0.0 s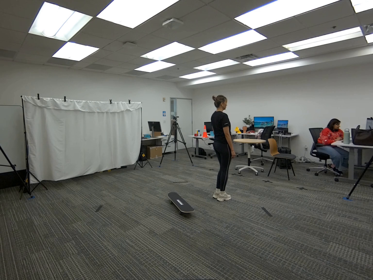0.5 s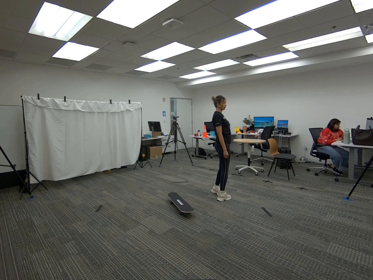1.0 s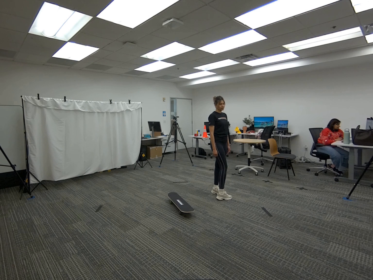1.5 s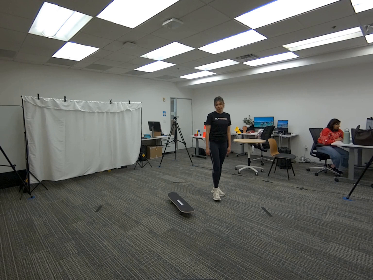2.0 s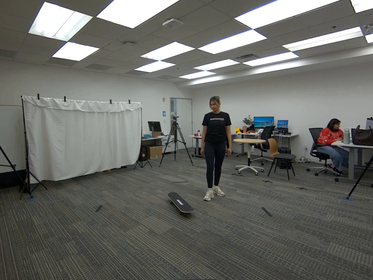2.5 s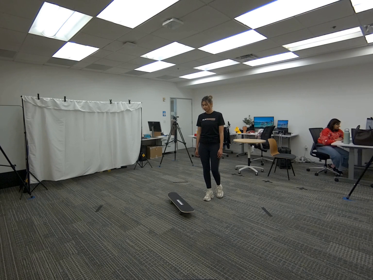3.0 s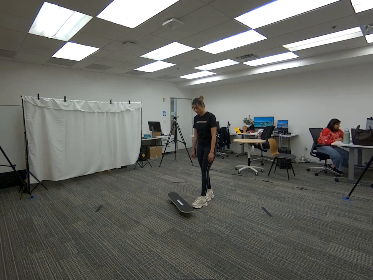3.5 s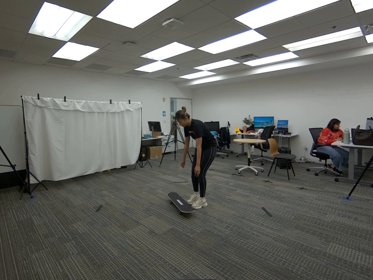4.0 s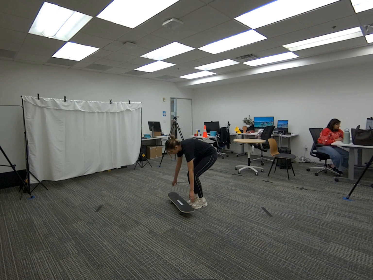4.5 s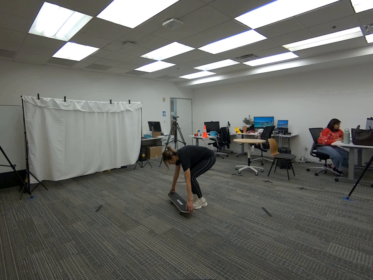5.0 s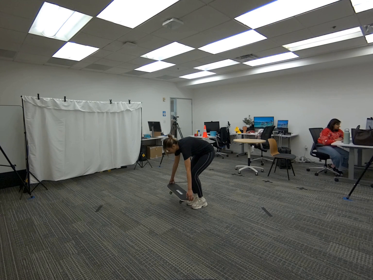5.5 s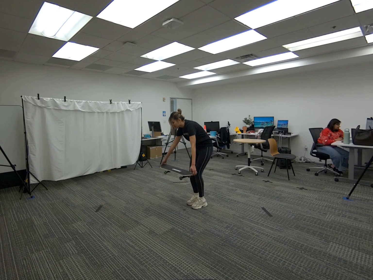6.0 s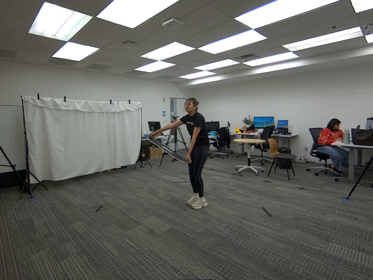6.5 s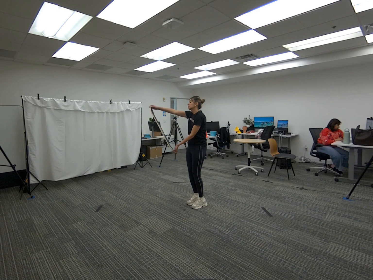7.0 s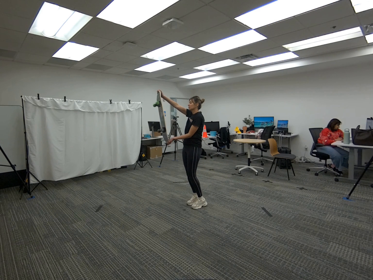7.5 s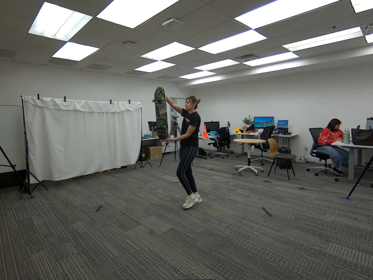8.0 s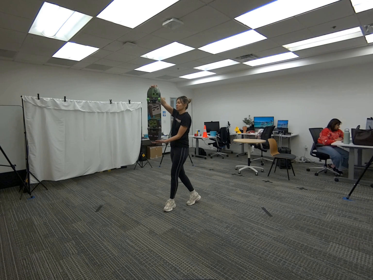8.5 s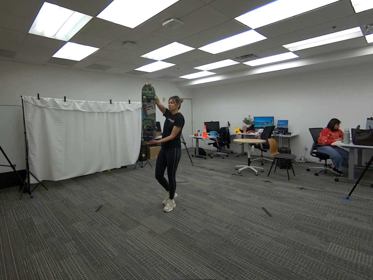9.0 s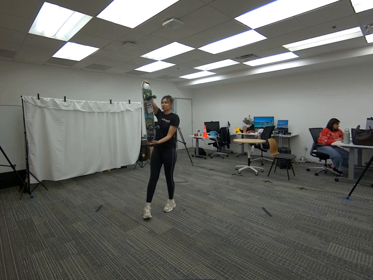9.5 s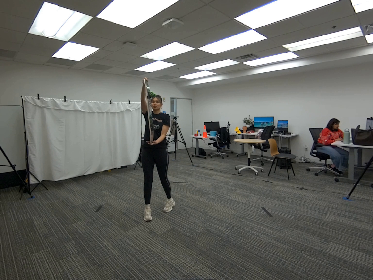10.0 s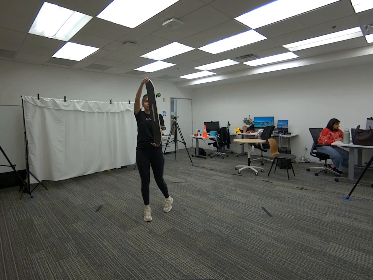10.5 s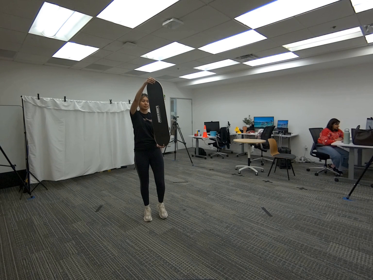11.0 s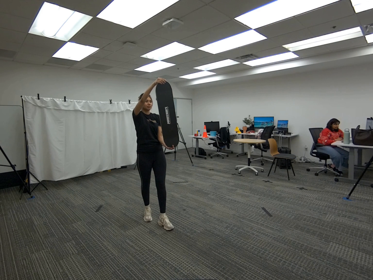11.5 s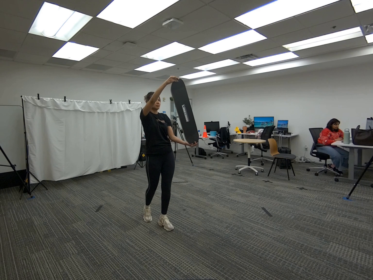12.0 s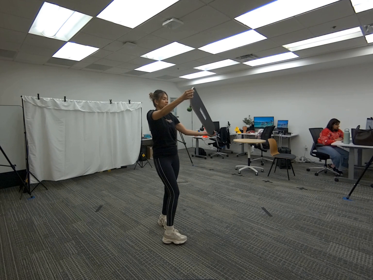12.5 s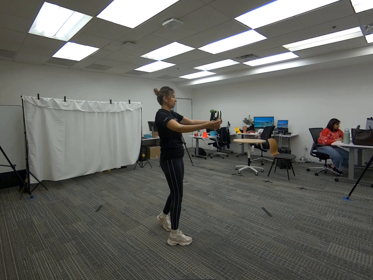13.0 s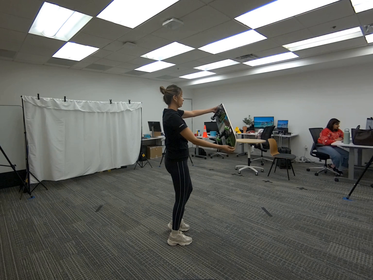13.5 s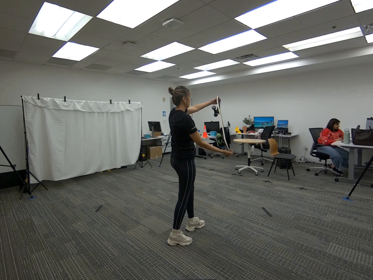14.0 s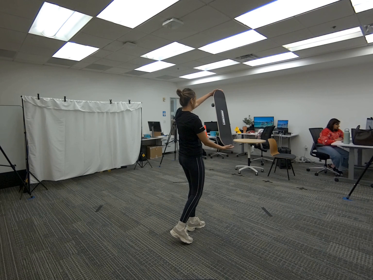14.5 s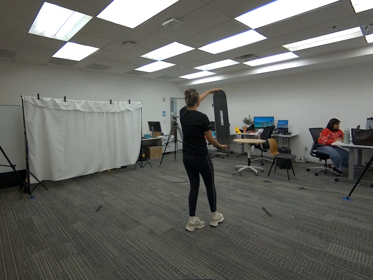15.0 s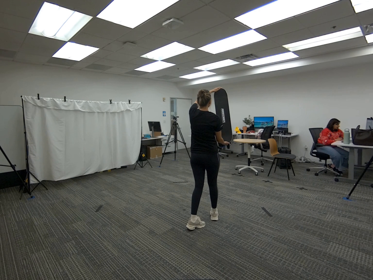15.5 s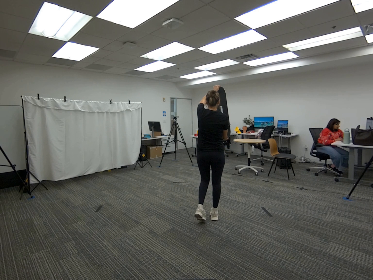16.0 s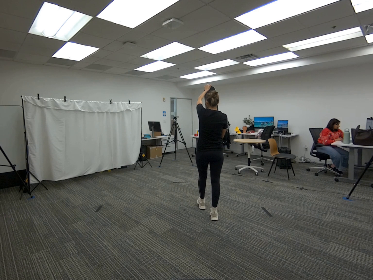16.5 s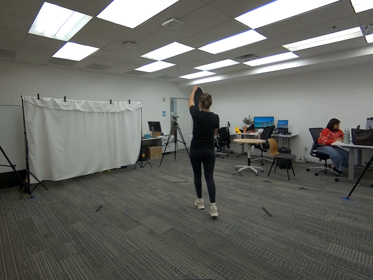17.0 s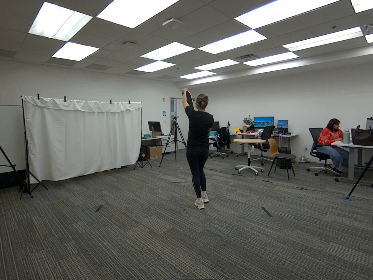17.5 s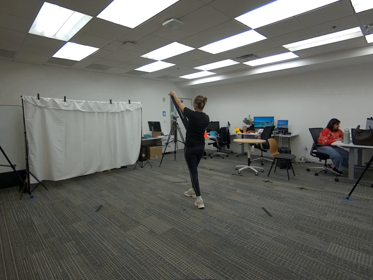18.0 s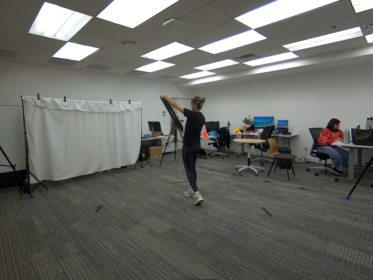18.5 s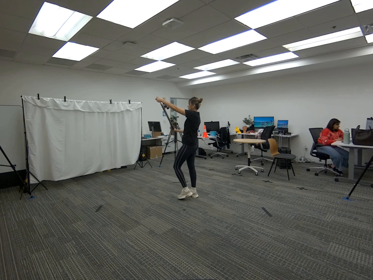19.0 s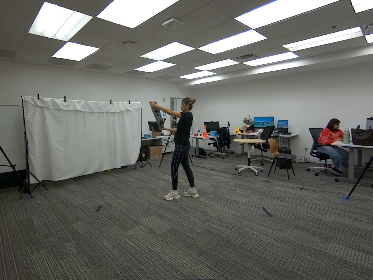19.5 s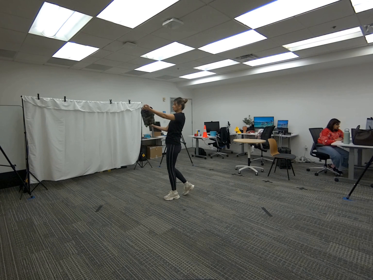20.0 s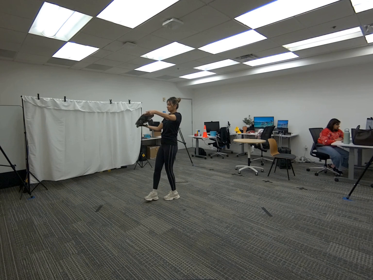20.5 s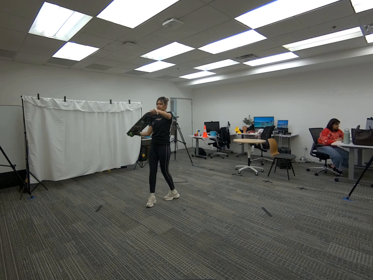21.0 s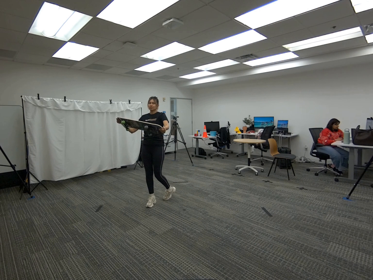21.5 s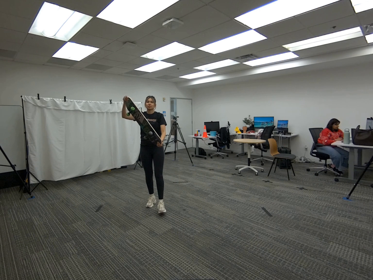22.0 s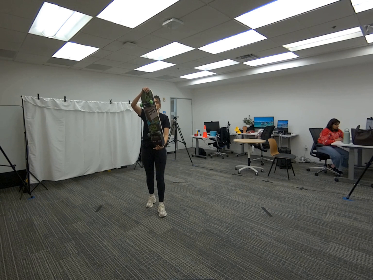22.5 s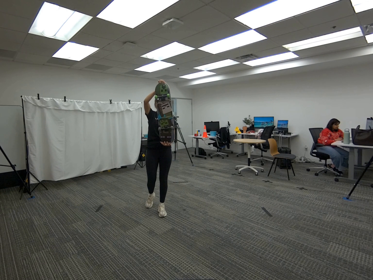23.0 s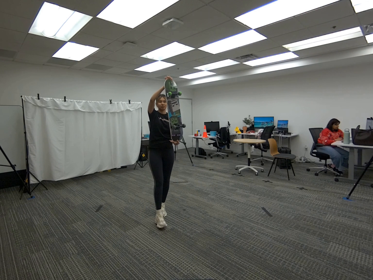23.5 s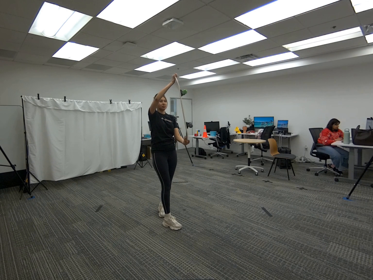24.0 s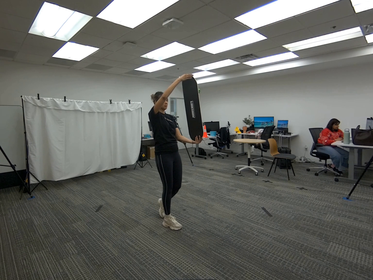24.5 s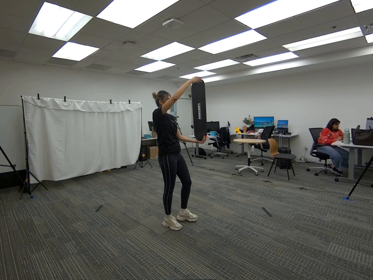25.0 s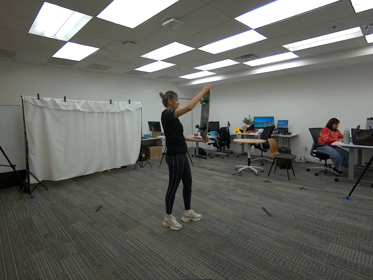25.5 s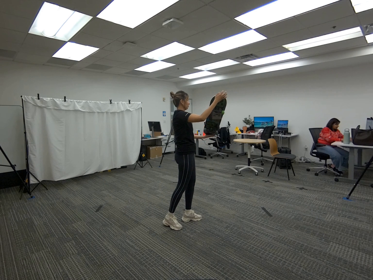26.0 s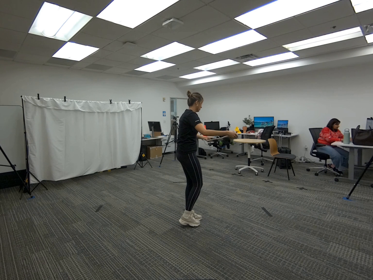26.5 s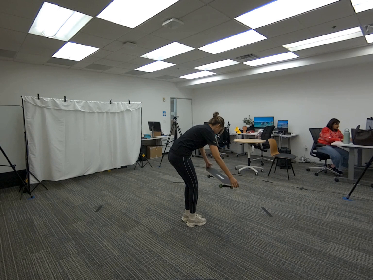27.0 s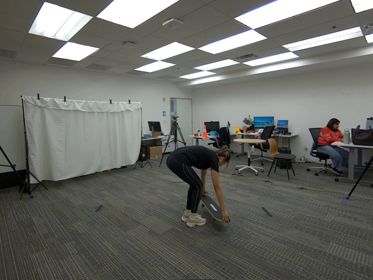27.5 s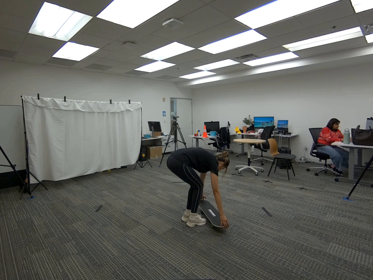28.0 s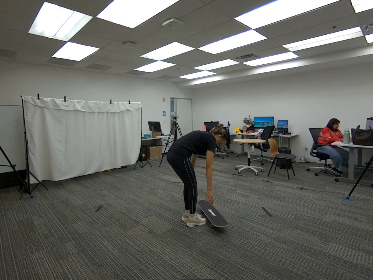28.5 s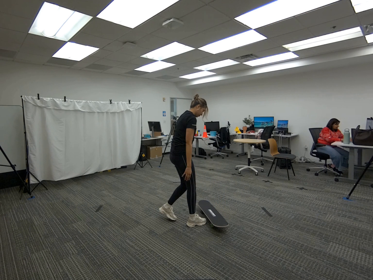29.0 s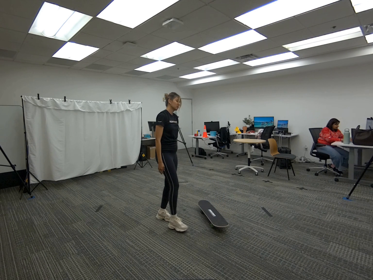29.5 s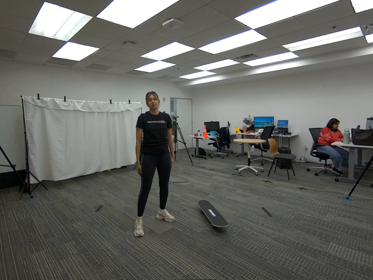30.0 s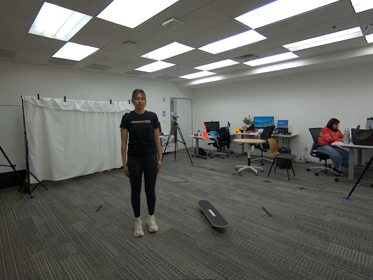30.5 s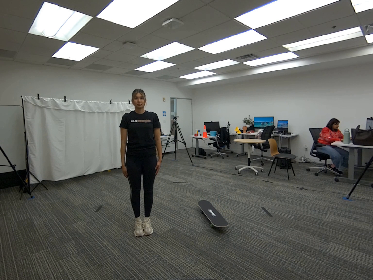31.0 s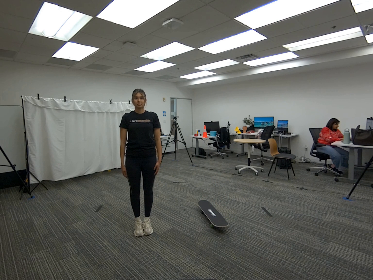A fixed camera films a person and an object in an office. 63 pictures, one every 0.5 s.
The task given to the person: Walk to the skateboard on the ground. Pick up the skateboard with both hands and rotate the skateboard around so all four cameras can see the skateboard. Place the skateboard back on the ground when finish.
